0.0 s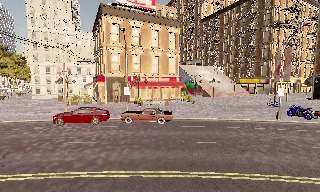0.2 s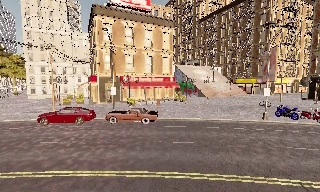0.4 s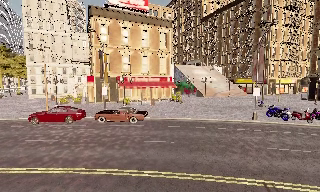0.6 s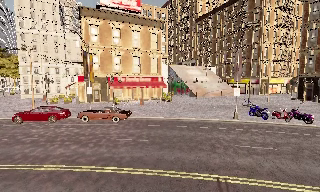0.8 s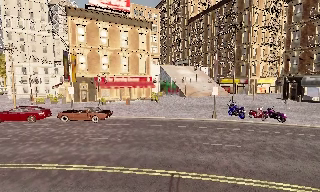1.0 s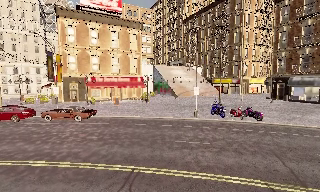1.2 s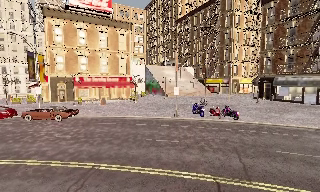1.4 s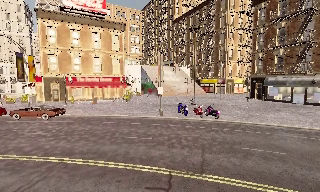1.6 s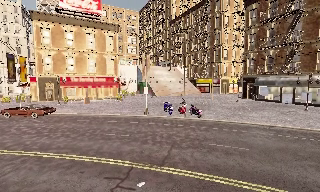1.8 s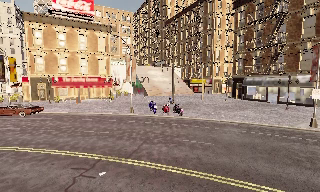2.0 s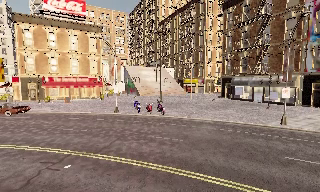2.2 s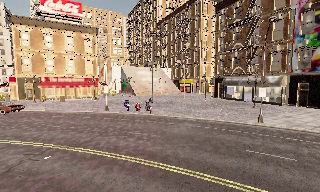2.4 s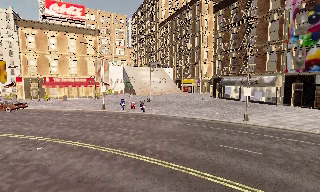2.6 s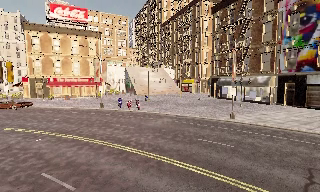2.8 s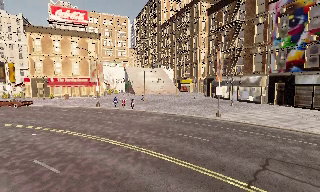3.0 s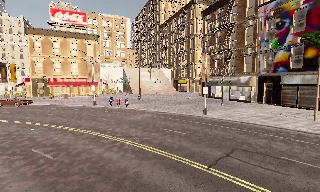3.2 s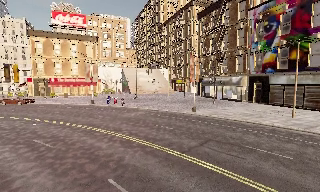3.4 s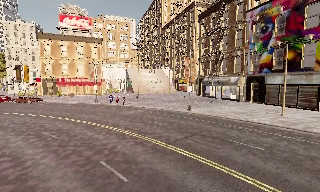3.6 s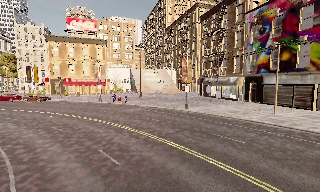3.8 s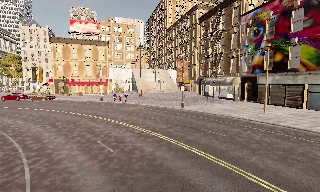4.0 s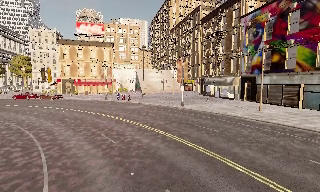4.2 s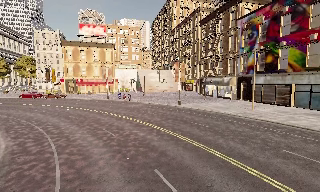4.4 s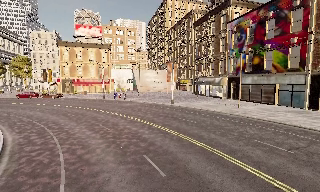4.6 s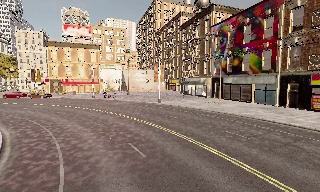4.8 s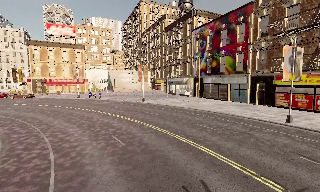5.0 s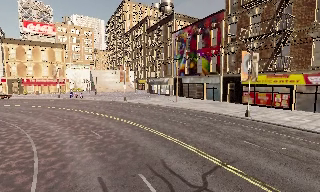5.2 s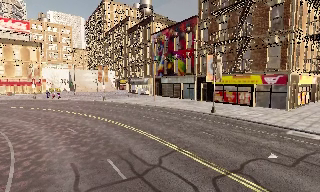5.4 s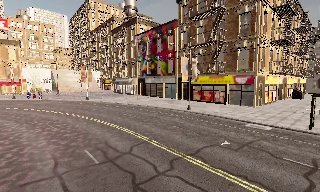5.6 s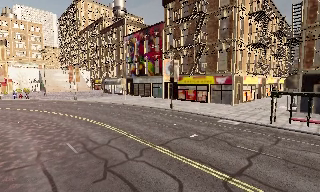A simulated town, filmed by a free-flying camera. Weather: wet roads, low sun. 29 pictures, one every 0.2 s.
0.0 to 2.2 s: The camera travels to its right, about 18 m, so close, fixed things drift to the left.
2.2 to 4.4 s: The camera pans to its left, which is counterclockwise from overhead, by about 10 degrees. It travels backward and to its right, about 17 m, so what stands in front gets smaller.
4.4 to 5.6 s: The camera pans to its right, which is clockwise from overhead, by about 25 degrees. It travels backward and to its right, about 10 m, so what stands in front gets smaller.
The film runs forward here.
